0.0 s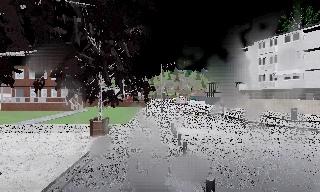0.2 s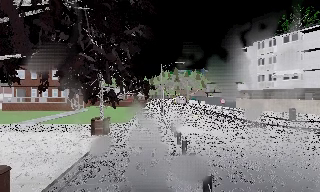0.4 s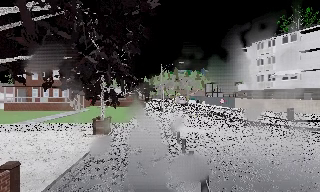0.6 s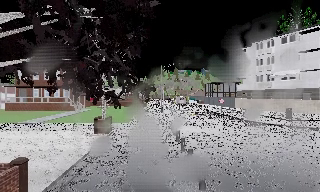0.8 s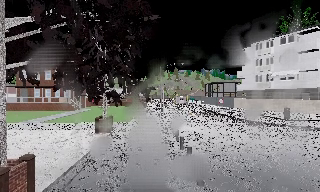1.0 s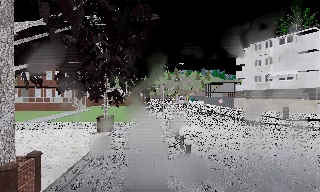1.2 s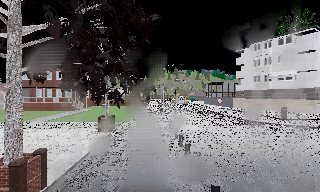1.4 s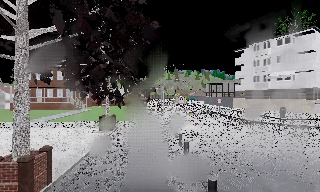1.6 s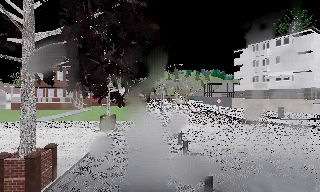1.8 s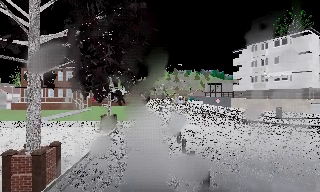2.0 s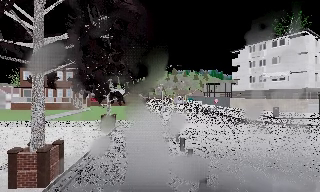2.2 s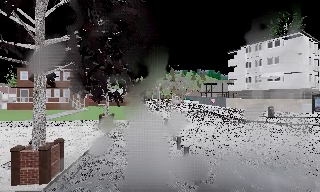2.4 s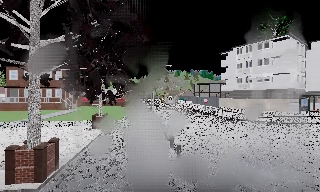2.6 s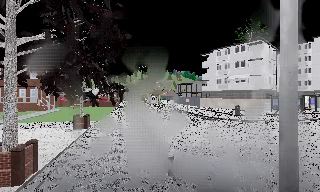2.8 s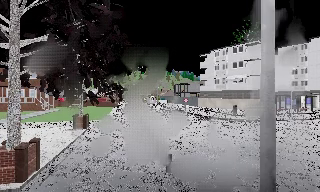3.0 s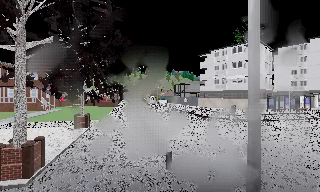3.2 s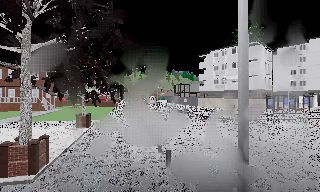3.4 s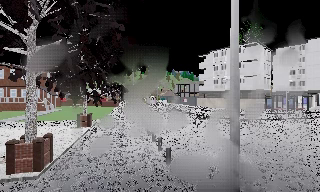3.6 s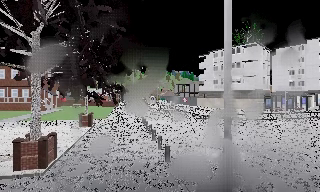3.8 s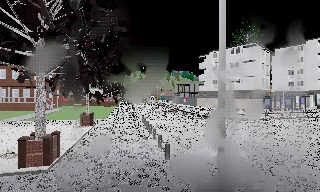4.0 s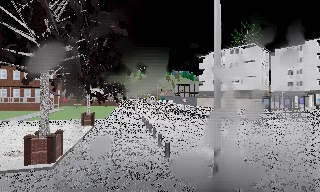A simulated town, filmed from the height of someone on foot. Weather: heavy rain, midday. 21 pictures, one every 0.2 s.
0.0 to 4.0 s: The camera pans to its right, which is clockwise from overhead, by about 10 degrees. It travels backward, about 4.5 m, so what stands in front gets smaller.
The film runs backward here.
